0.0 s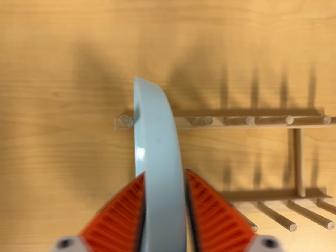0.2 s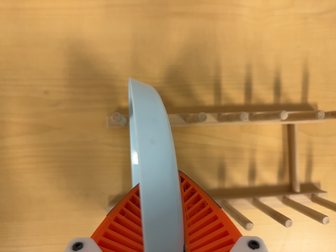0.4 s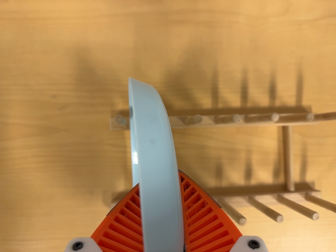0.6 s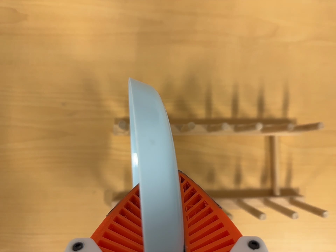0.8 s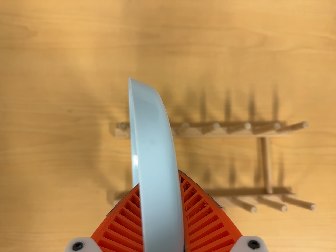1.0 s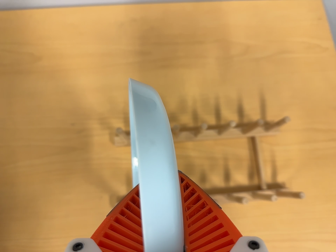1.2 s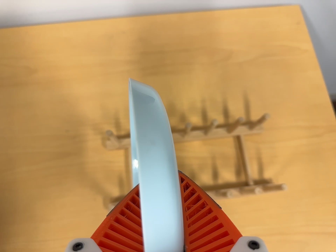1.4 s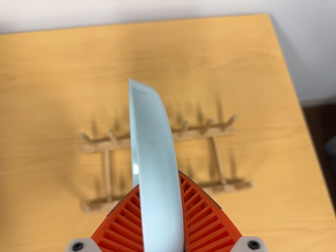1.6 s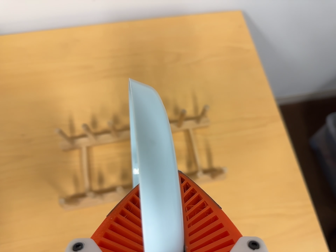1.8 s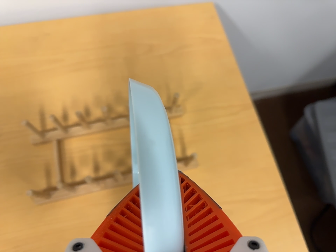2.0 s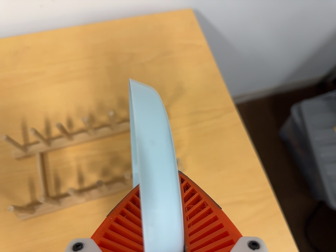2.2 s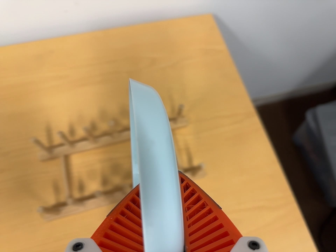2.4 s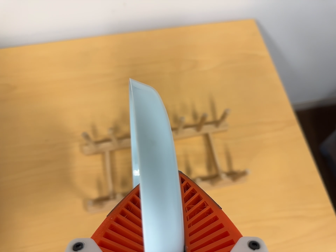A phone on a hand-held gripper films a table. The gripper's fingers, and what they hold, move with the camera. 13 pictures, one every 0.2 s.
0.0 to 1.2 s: The camera travels backward, toward the bottom of its view and to its right, about 16 cm, so what stands in front gets smaller. Its aim tips toward the top of its view by about 15 degrees.
1.2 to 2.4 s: The camera travels toward the bottom of its view, about 7 cm.
The film runs backward here.
